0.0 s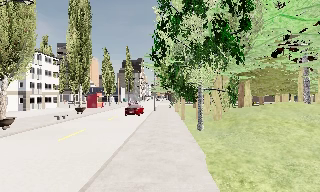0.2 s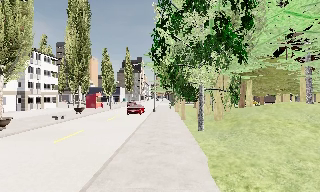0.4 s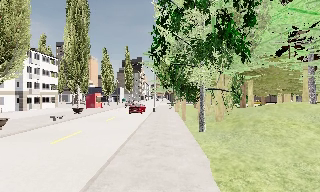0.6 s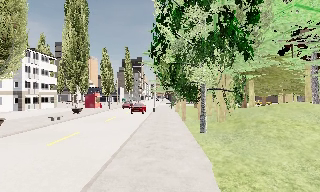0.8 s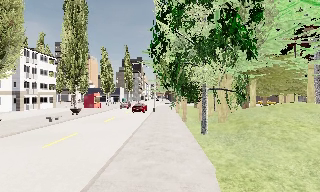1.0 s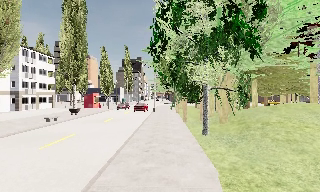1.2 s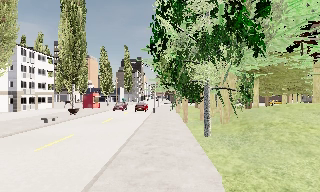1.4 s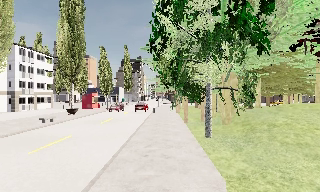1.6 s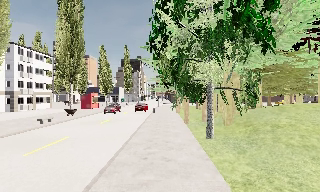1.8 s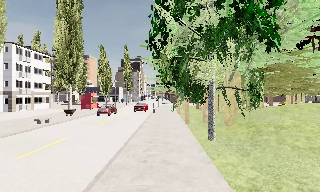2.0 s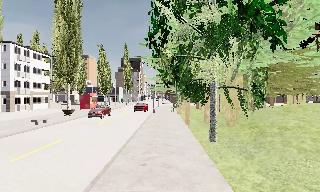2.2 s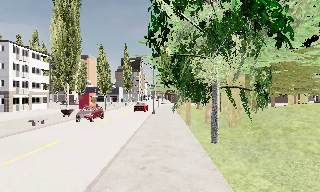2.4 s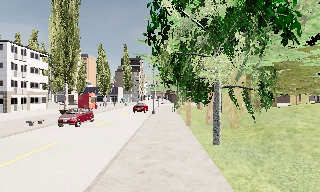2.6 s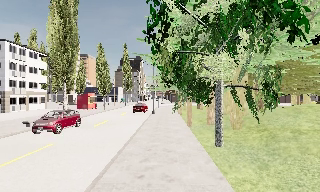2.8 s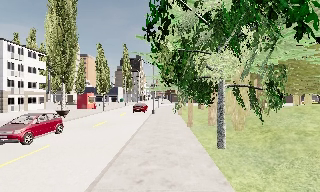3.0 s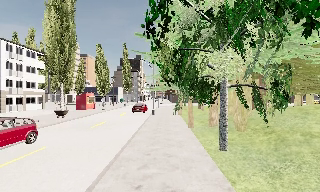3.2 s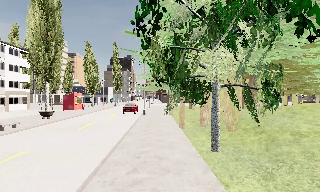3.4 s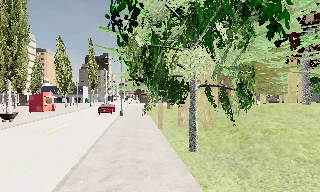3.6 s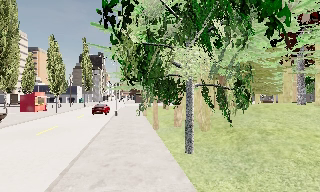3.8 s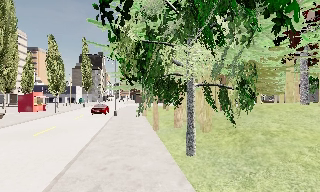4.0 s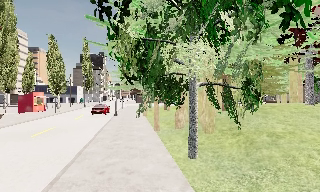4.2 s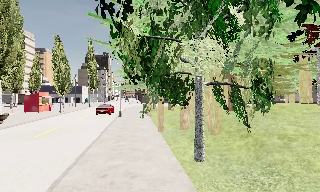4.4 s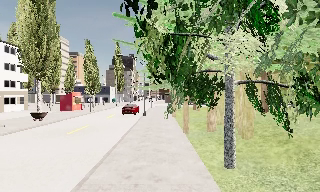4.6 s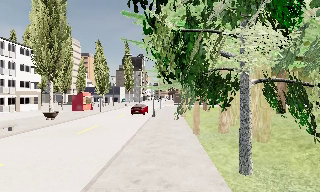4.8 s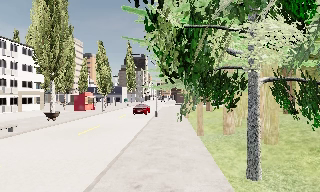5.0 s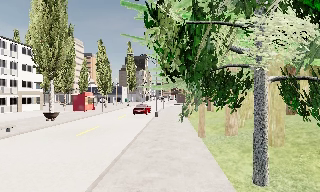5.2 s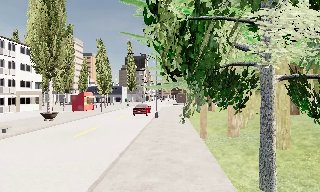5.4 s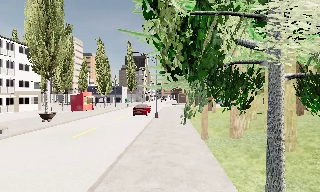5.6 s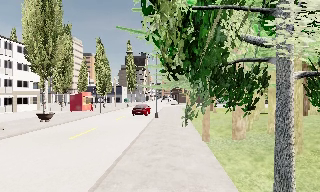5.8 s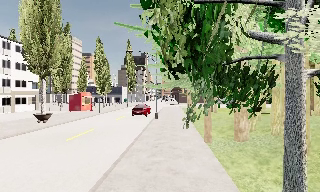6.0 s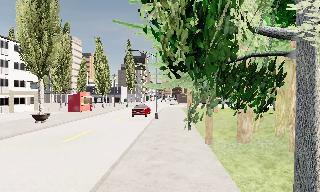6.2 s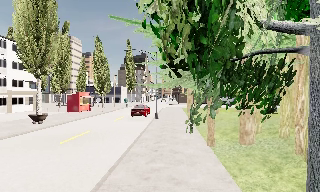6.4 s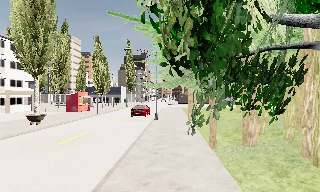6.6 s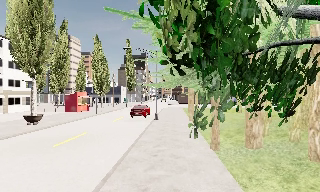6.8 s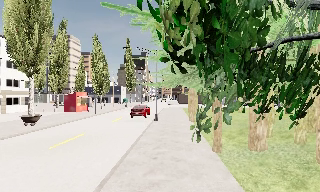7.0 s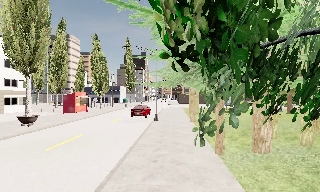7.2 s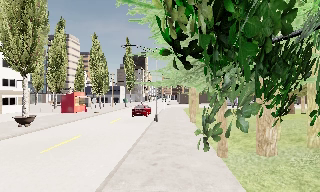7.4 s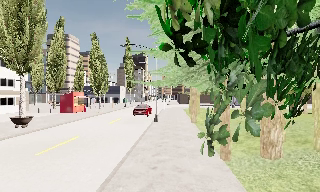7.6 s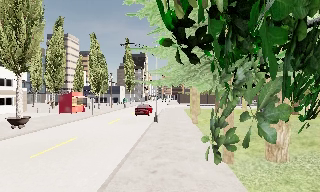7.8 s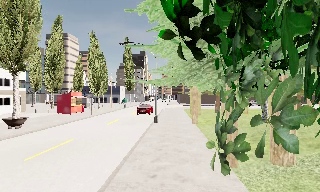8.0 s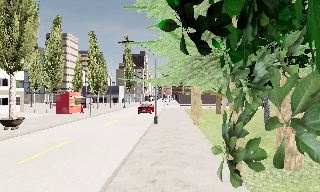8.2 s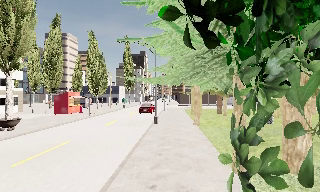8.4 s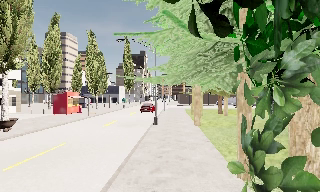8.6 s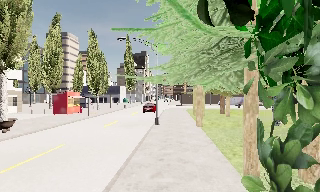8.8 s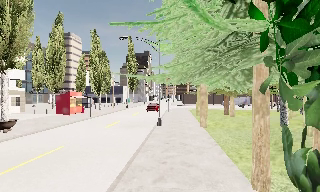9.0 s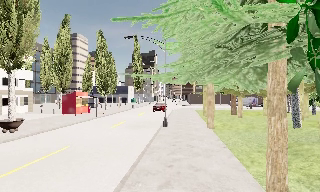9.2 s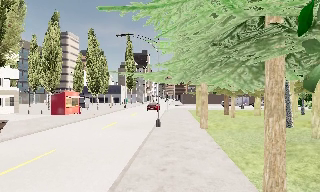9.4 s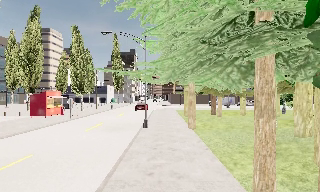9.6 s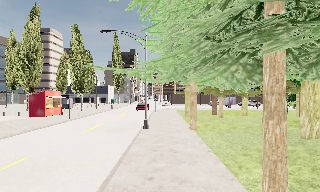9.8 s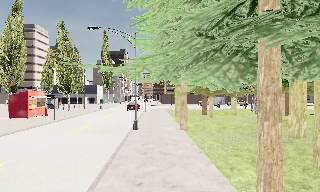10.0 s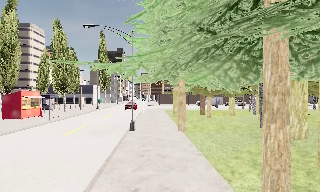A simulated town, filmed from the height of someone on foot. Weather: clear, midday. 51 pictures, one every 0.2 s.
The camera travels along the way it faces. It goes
forward.
0.0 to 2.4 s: The camera travels forward, about 3.5 m, so what stands in front looms larger.
2.4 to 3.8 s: The camera pans to its right, which is clockwise from overhead, by about 10 degrees. It travels forward, about 2 m, so what stands in front looms larger.
3.8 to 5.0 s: The scene slides to the right, as the camera pans about 15 degrees to its left. It travels forward, about 1.5 m, so what stands in front looms larger.
5.0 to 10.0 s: The camera travels forward, about 7 m, so what stands in front looms larger.
The film runs forward here.
